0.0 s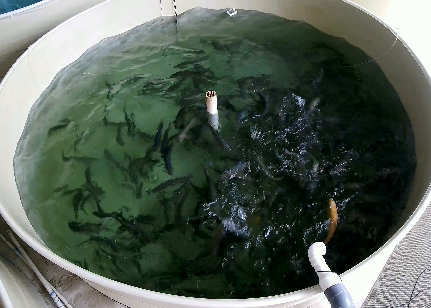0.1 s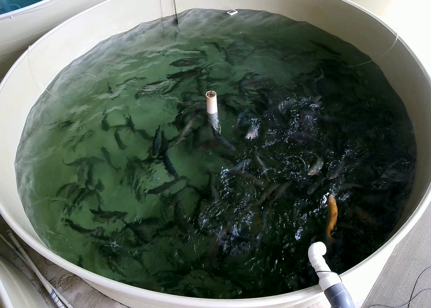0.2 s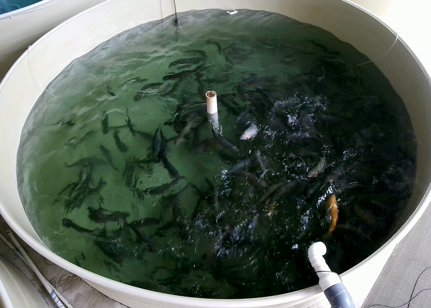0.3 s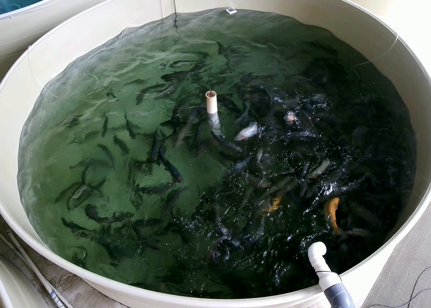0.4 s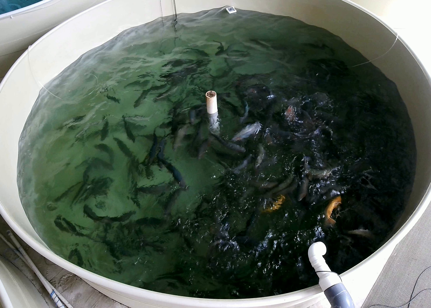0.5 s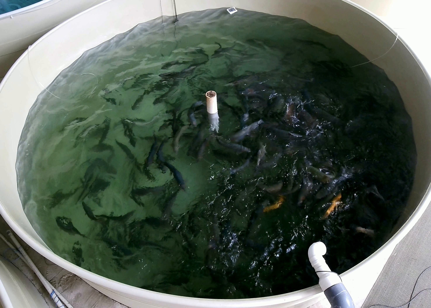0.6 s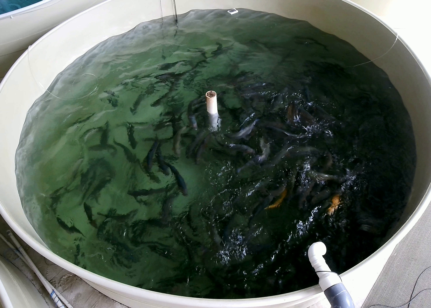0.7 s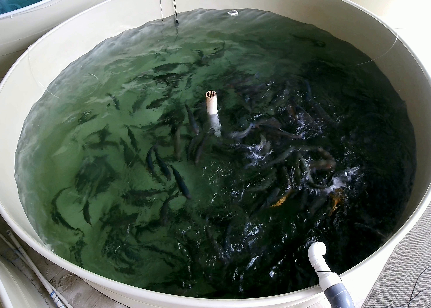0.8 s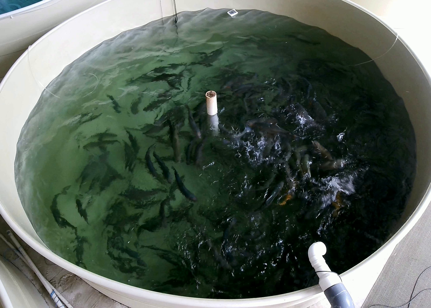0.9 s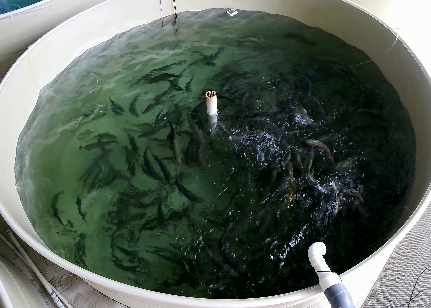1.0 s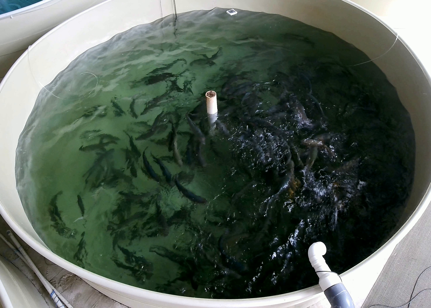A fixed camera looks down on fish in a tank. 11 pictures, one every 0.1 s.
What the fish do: Strong feeding.
